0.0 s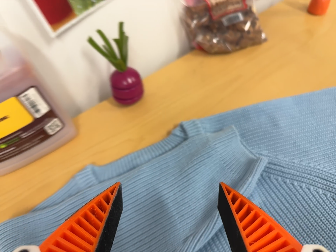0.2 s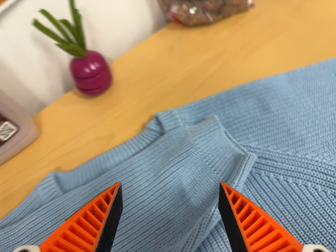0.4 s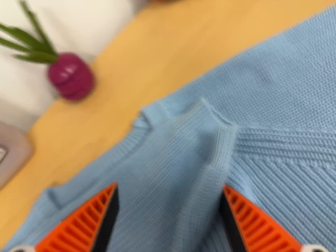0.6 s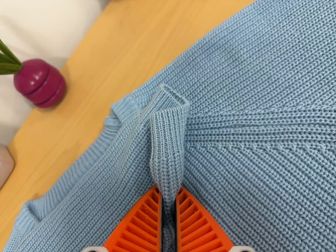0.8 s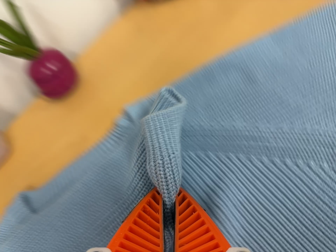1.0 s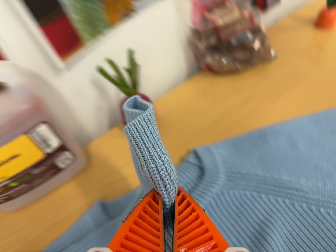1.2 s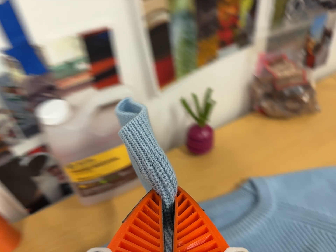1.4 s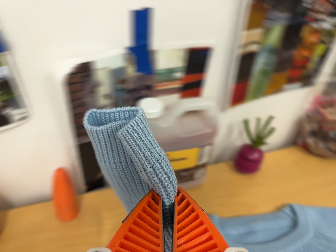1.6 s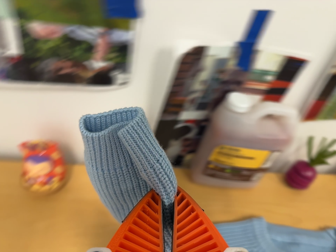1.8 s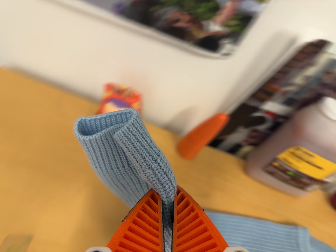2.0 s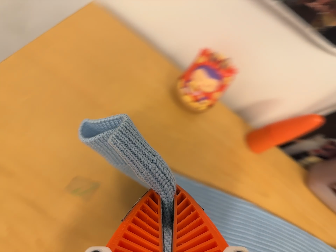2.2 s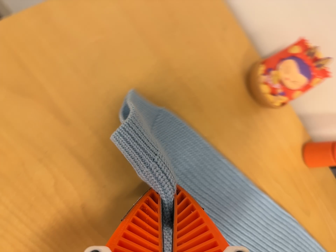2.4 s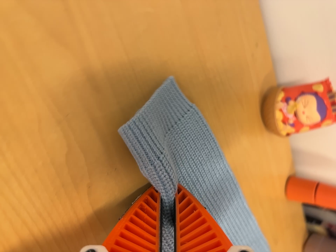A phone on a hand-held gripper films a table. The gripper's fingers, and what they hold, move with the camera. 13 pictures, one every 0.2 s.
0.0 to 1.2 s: The camera travels to its left and backward, about 12 cm, so close, fixed things drift to the right. Its aim tips toward the top of its view by about 10 degrees, and the scene shifts downward.
1.2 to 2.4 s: The camera travels to its left, about 50 cm, so close, fixed things drift to the right. Its aim tips toward the bottom of its view by about 10 degrees, and the scene shifts upward. It rolls about its line of sight by about 95 degrees, and the scene rotates clockwise.
The film runs backward here.
